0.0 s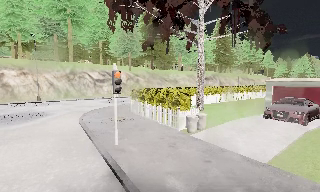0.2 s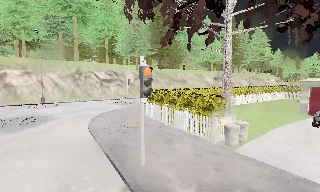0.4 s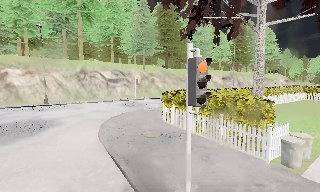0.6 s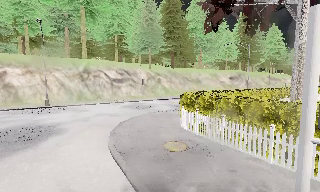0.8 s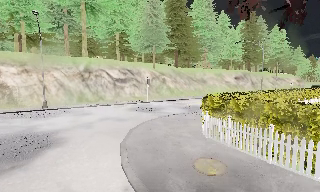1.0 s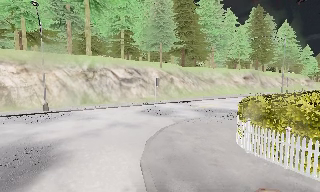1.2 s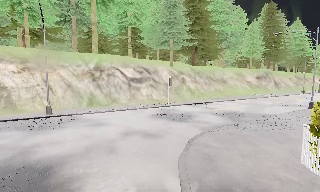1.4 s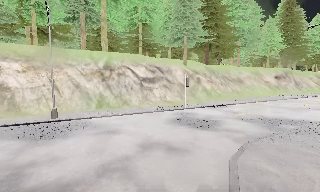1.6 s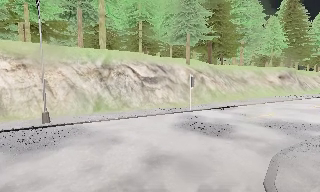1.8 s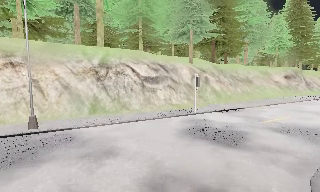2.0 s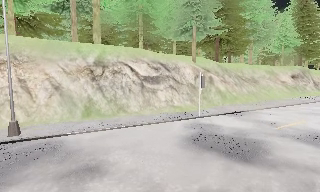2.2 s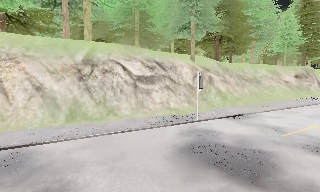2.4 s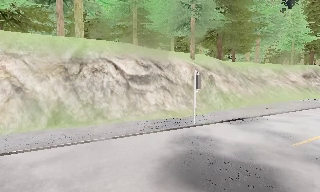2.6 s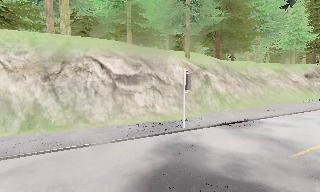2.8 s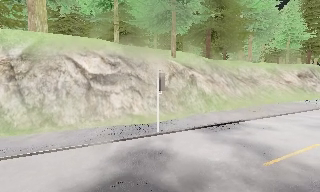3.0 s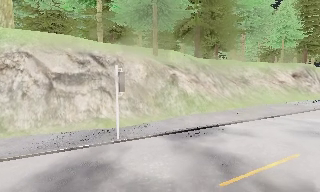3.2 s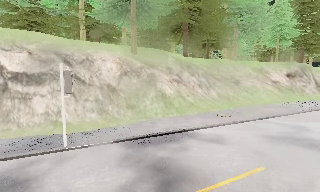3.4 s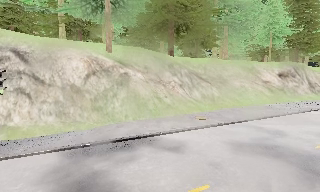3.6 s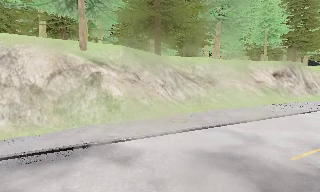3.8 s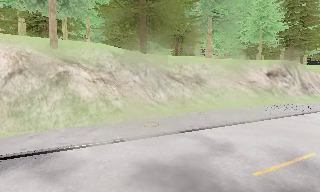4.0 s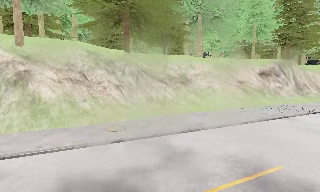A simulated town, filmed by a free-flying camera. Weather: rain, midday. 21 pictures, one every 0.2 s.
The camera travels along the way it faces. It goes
forward.
0.0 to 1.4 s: The camera travels forward and to its left, about 13 m, so what stands in front looms larger.
1.4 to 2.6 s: The camera travels forward, about 7 m, so what stands in front looms larger.
2.6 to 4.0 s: The camera travels to its right and forward, about 14 m, so close, fixed things drift to the left.
The film runs forward here.
